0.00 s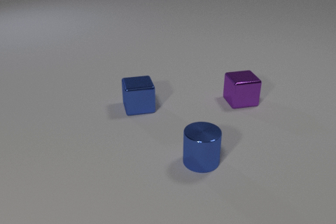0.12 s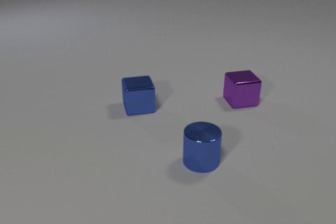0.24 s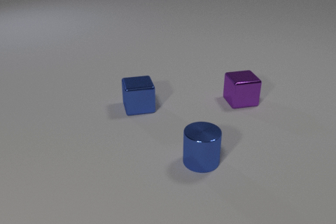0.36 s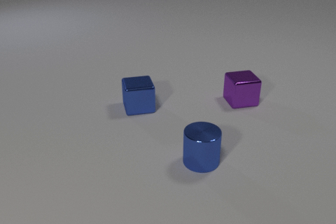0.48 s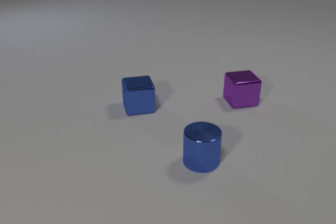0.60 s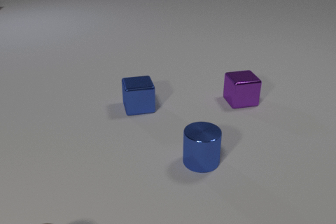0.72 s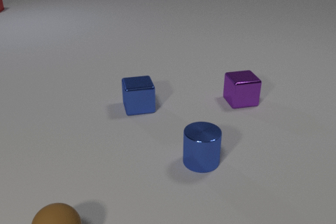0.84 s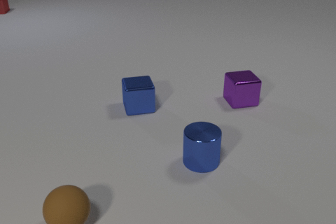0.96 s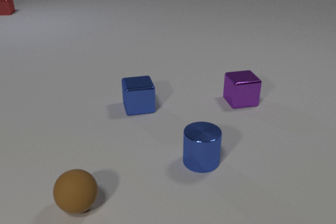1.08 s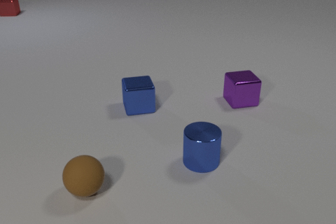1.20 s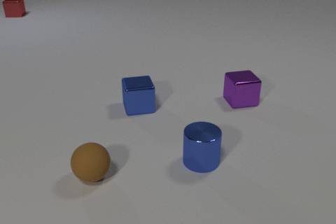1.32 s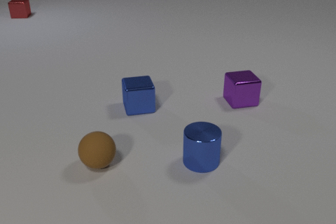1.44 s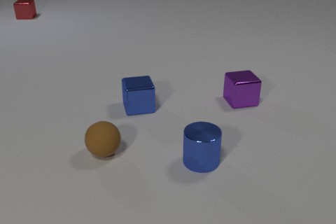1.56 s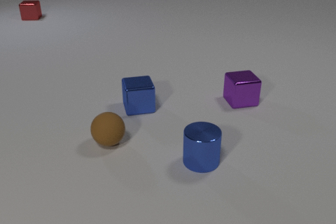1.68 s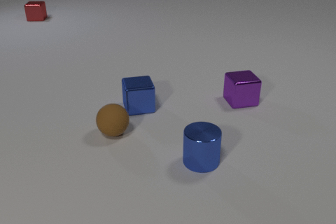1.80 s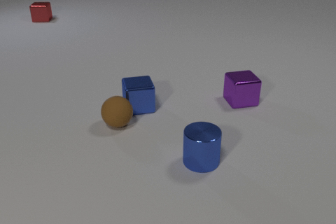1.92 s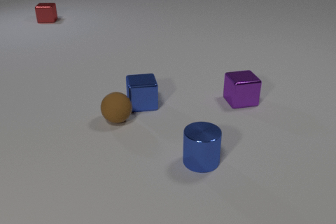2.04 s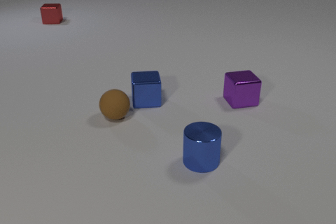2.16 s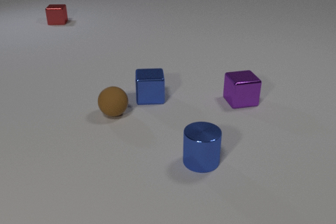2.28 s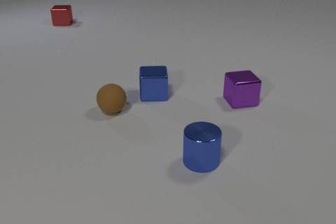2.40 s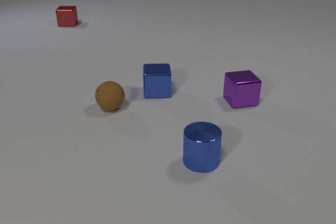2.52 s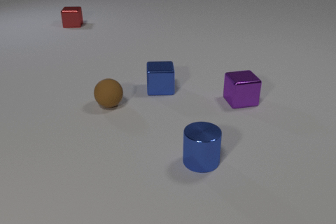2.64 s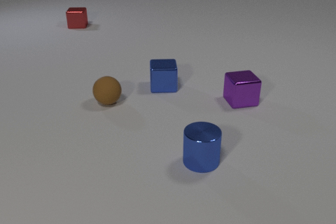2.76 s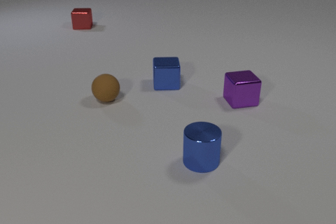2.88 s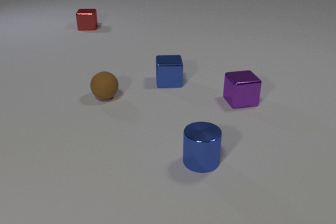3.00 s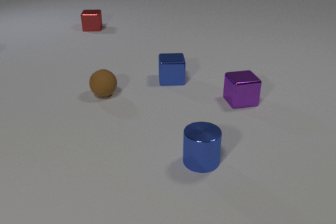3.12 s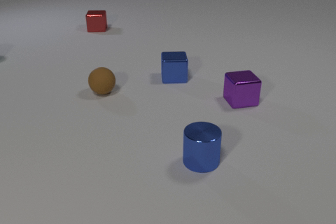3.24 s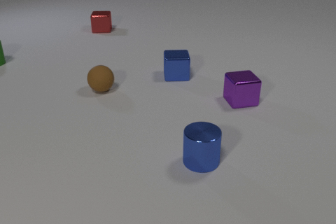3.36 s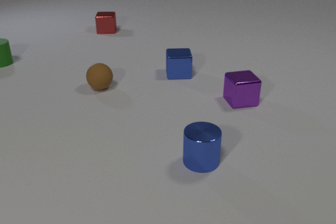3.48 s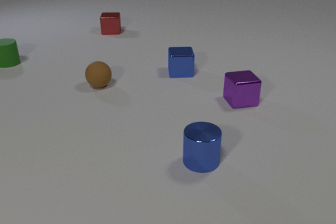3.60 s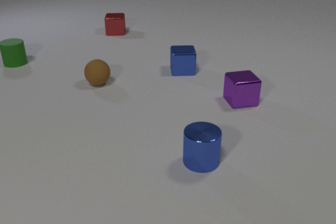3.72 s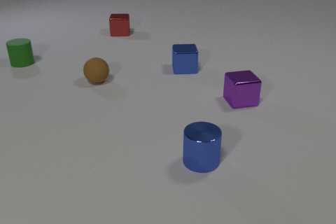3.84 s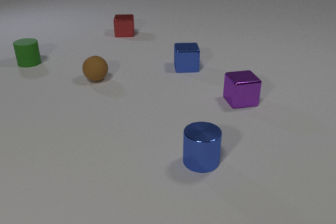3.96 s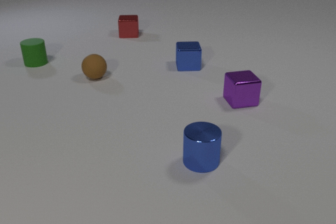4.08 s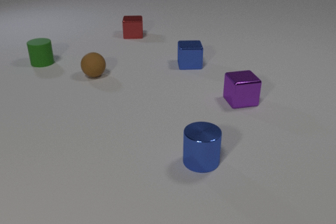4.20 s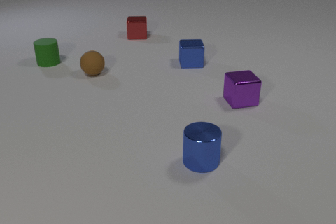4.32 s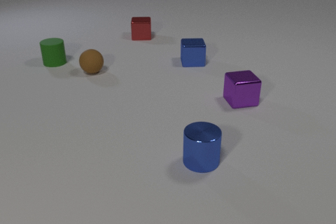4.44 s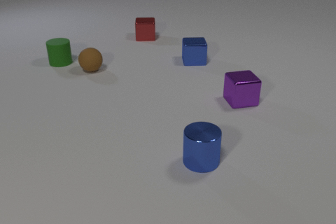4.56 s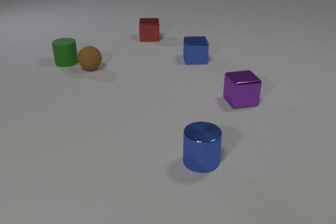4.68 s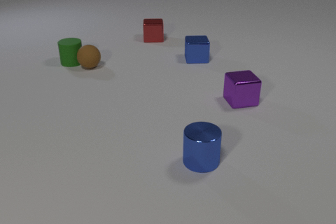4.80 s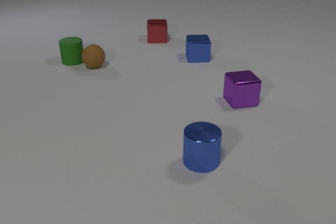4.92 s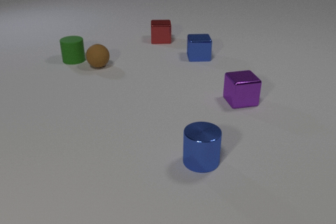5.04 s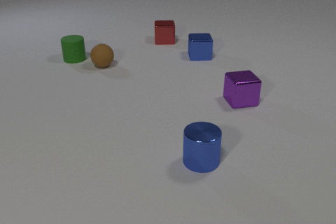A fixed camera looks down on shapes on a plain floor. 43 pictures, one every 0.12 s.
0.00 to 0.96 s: The brown rubber sphere comes in at the bottom edge, rolls away from the camera and to the right. The red metal cube comes in at the left edge, slides toward the camera and to the right.
0.96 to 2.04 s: The brown rubber sphere rolls away from the camera. The blue metal cube slides away from the camera and to the right. The red metal cube slides toward the camera and to the right. The brown rubber sphere and the blue metal cube collide.
2.04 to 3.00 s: The brown rubber sphere rolls away from the camera. The blue metal cube slides away from the camera and to the right. The red metal cube slides to the right and toward the camera.
3.00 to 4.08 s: The brown rubber sphere rolls away from the camera. The blue metal cube slides away from the camera and to the right. The green rubber cylinder comes in at the left edge, slides to the right. The red metal cube slides to the right and toward the camera.
4.08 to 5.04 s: The brown rubber sphere rolls away from the camera. The blue metal cube slides away from the camera and to the right. The green rubber cylinder slides to the right. The red metal cube slides to the right and toward the camera. The brown rubber sphere and the green rubber cylinder collide.
Are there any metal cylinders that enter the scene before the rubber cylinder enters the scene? no.
How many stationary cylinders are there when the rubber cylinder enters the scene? 1.
What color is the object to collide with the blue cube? brown.
